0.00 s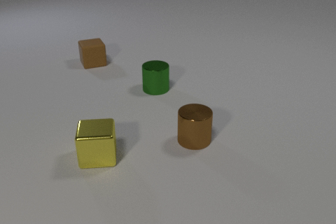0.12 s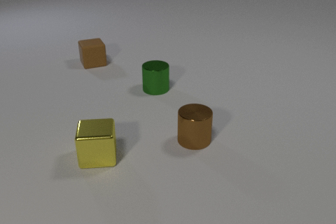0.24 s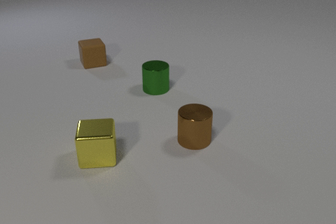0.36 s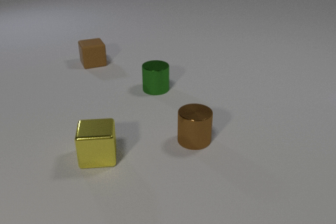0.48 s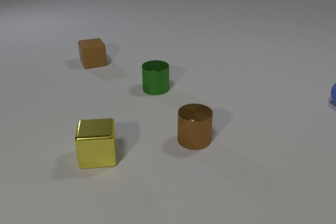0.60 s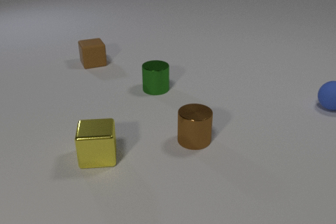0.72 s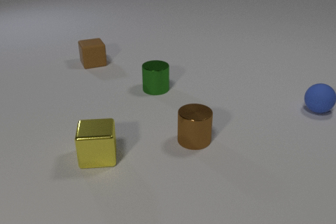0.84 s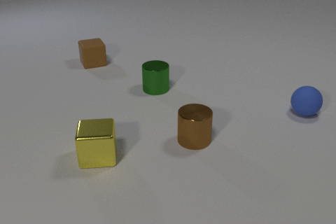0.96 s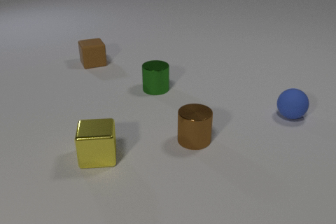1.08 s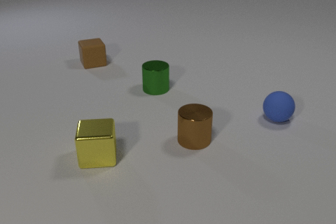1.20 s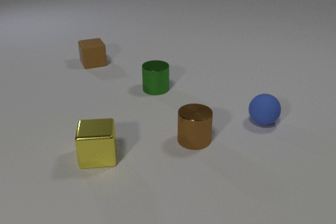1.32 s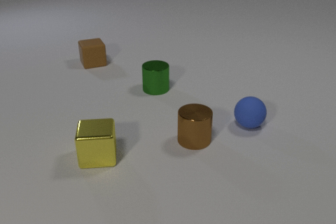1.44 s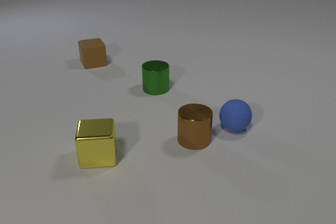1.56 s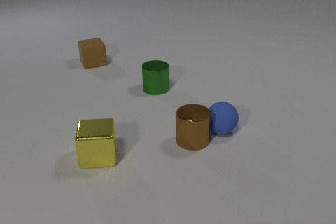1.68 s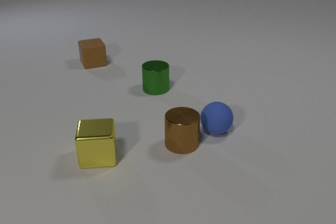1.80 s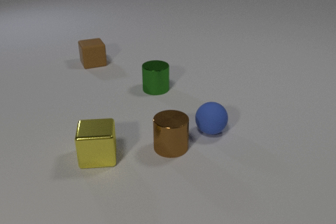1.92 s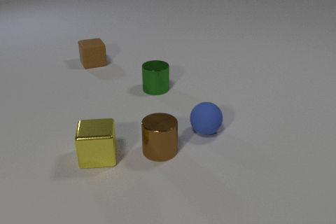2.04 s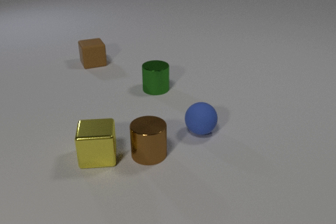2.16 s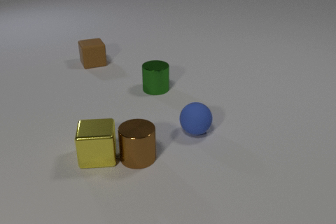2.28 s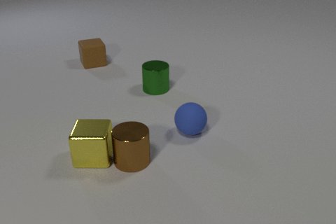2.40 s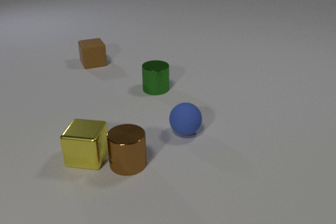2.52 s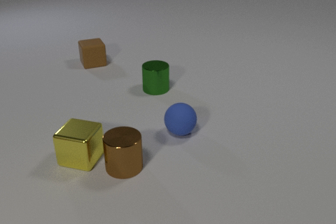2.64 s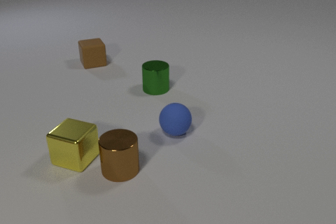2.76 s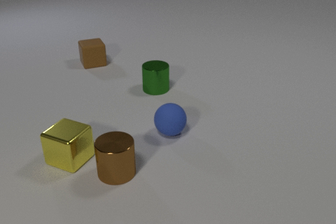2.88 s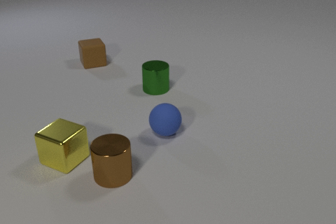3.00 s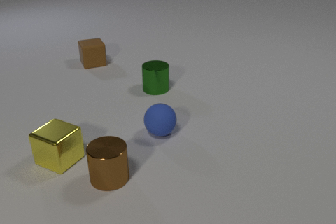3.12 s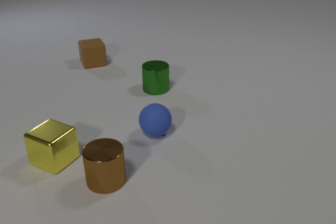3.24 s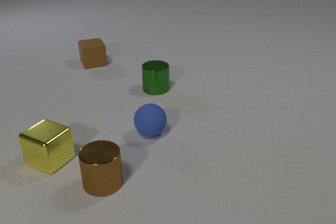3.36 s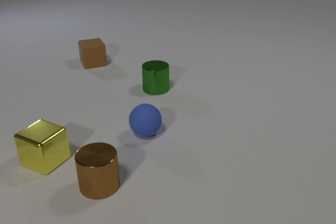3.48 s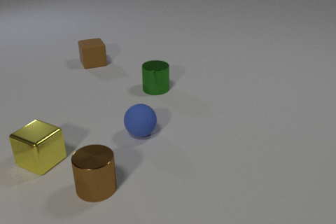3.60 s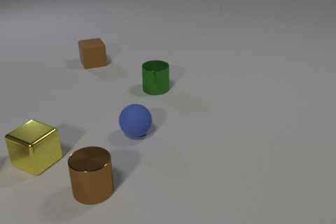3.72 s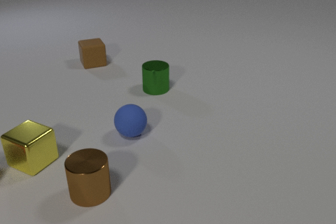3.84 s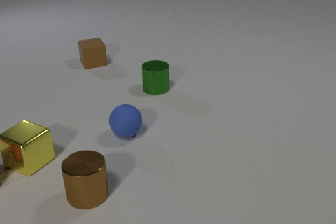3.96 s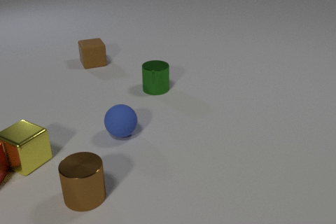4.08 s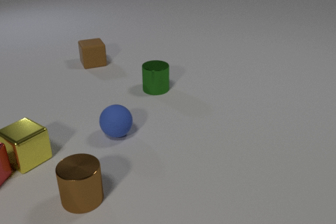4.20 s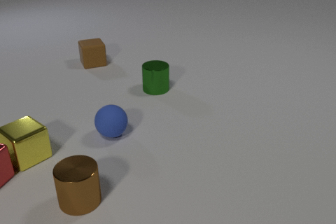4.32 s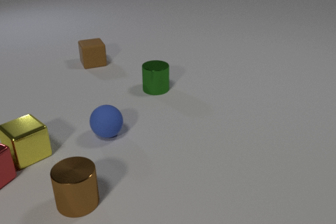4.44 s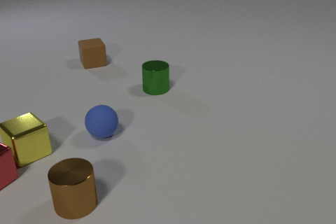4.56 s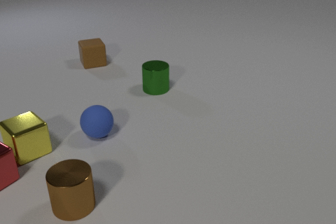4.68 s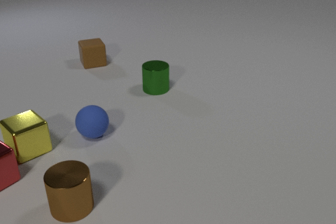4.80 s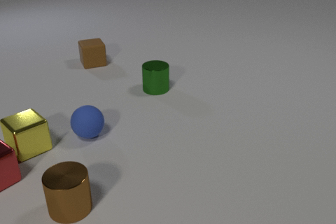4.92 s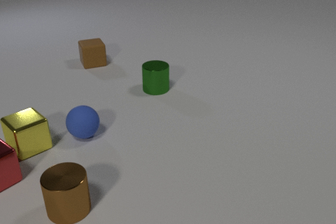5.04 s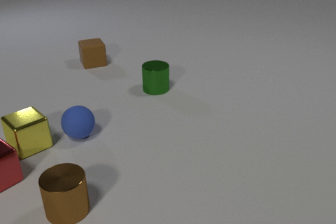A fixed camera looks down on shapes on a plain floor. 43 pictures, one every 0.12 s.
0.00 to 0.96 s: The blue rubber sphere comes in at the right edge, rolls to the left and toward the camera.
0.96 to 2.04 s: The blue rubber sphere rolls to the left and toward the camera. The brown metal cylinder slides to the left and toward the camera. The blue rubber sphere and the brown metal cylinder collide.
2.04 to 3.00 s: The blue rubber sphere rolls to the left. The brown metal cylinder slides to the left and toward the camera. The yellow metal cube slides to the left, spins clockwise seen from above by about 30 degrees, its near face sliding to the left. The brown metal cylinder and the yellow metal cube collide.
3.00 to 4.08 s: The blue rubber sphere rolls to the left. The brown metal cylinder slides to the left and toward the camera. The yellow metal cube slides to the left. The red metal cube comes in at the left edge, slides to the right. The yellow metal cube and the red metal cube collide.
4.08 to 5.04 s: The blue rubber sphere rolls to the left. The brown metal cylinder slides to the left and toward the camera. The yellow metal cube slides away from the camera. The red metal cube slides to the right, spins so that its near face slides to the left, clockwise seen from above.
How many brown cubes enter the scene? 0.
What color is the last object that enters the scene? red.
What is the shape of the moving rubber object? sphere.
